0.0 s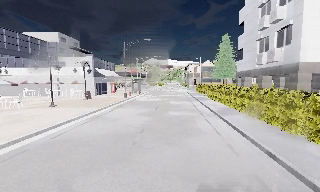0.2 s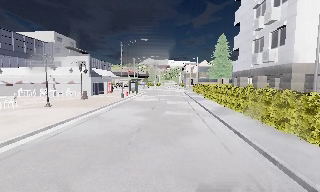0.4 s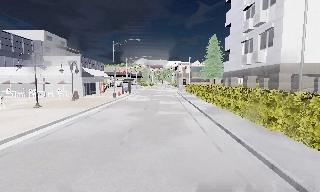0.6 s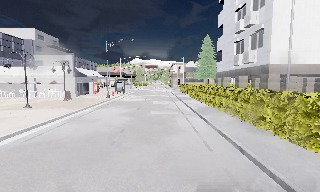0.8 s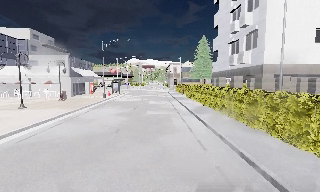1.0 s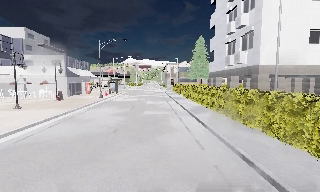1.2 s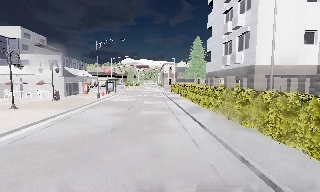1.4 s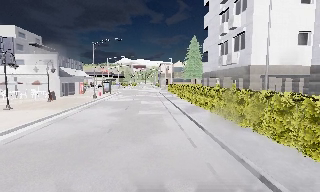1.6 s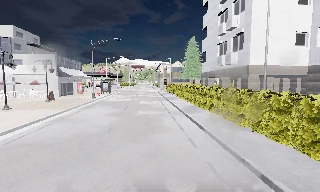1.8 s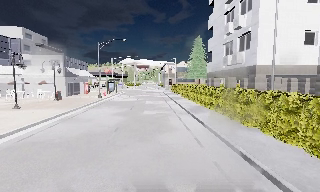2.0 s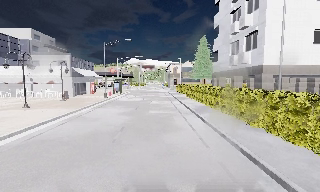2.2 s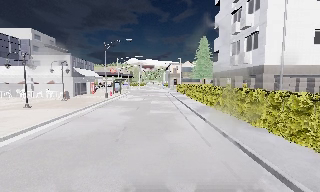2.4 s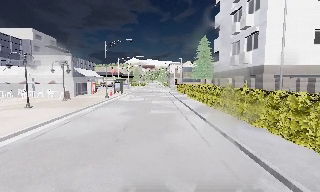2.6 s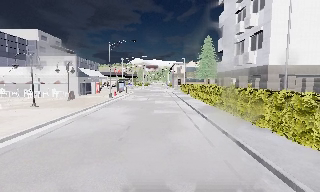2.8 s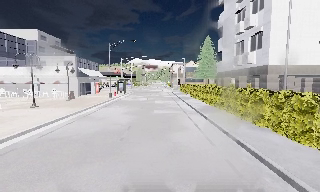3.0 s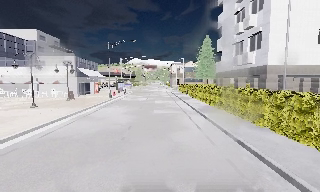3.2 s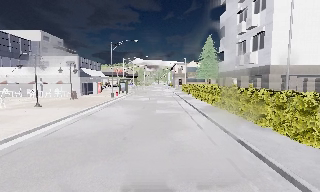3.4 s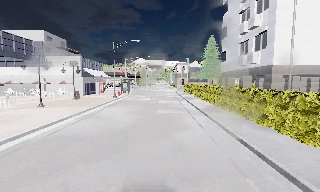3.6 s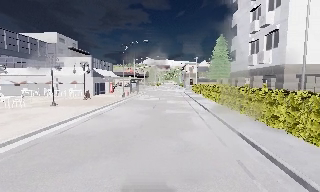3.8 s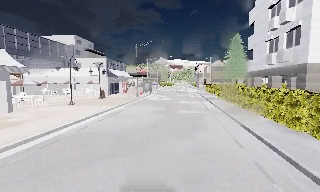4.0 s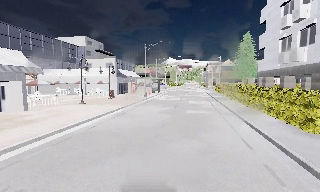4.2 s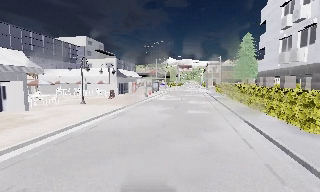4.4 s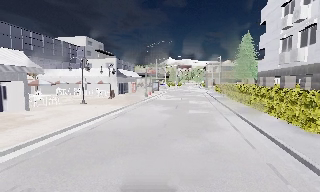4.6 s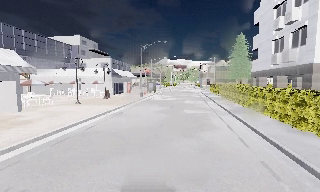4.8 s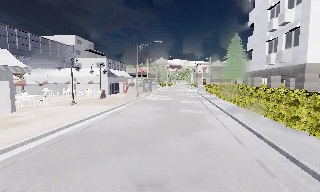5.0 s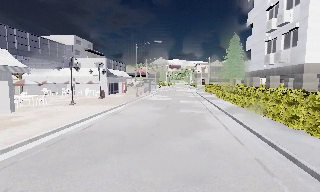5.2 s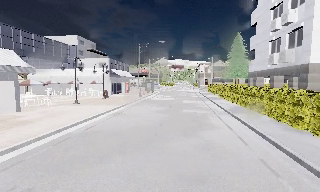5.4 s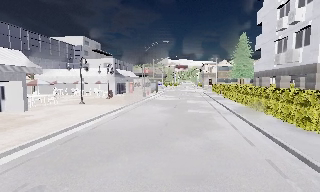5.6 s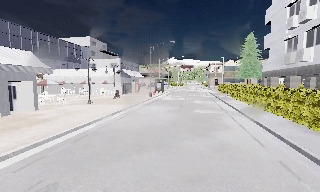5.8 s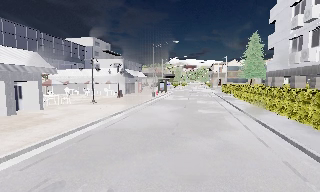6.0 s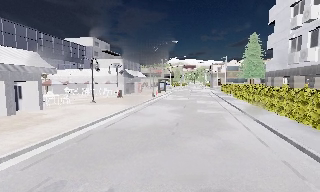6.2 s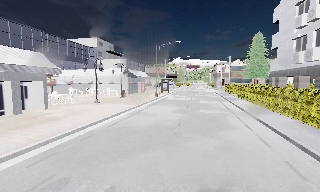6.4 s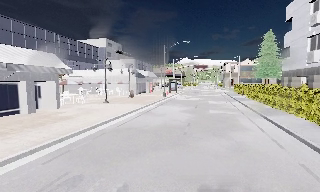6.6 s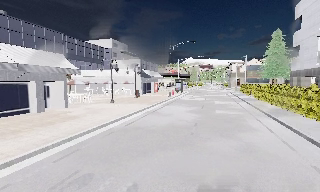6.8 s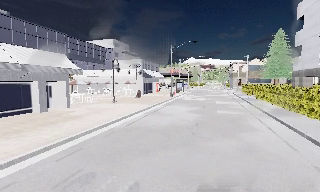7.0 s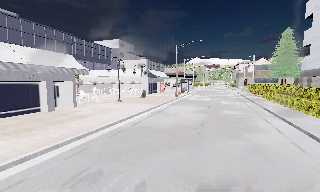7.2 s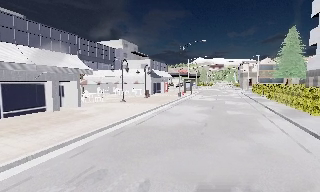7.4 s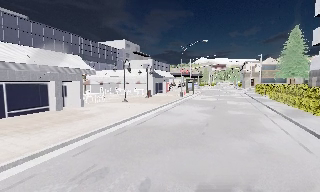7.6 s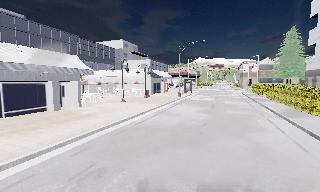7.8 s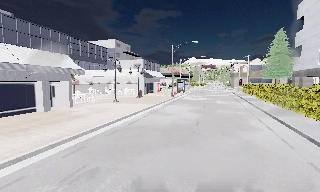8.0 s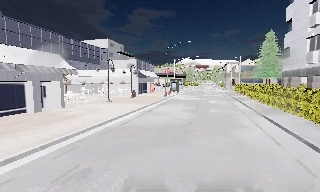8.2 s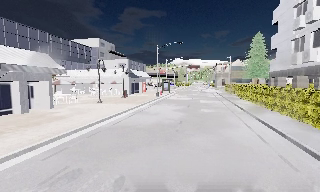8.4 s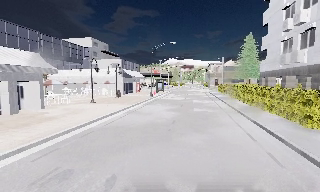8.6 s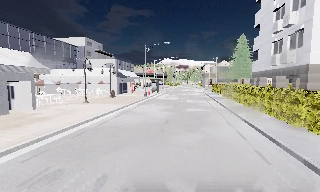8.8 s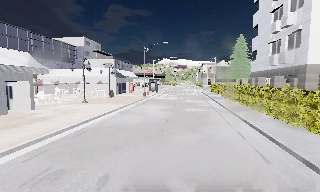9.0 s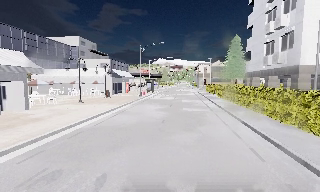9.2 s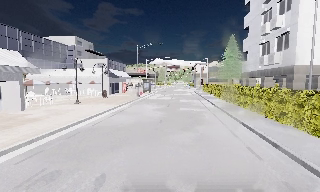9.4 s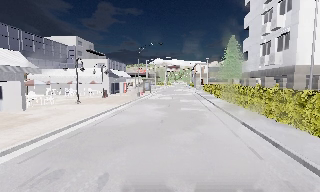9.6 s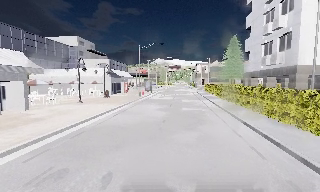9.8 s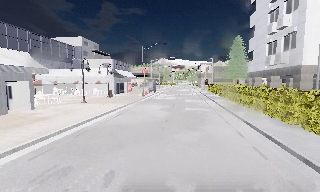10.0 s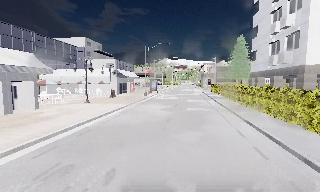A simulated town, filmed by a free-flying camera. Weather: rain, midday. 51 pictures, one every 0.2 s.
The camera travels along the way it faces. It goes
backward.
0.0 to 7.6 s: The camera pans to its left, which is counterclockwise from overhead, by about 15 degrees. It travels backward and to its left, about 1.5 m, so what stands in front gets smaller.
7.6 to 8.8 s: The camera swings to its right by about 10 degrees, and the scene slides to the left.
8.8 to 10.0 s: The camera shifts only a little, or ends up much as it began.
The film runs backward here.
